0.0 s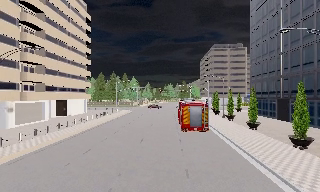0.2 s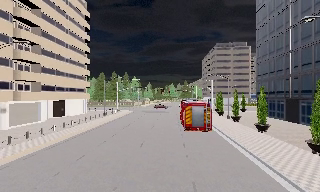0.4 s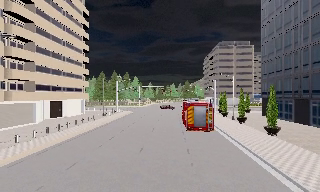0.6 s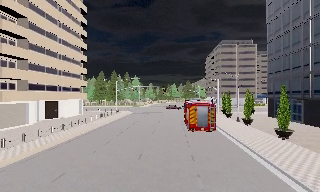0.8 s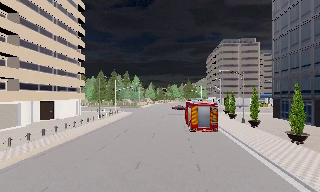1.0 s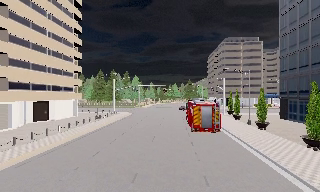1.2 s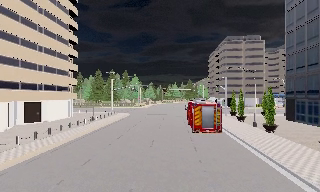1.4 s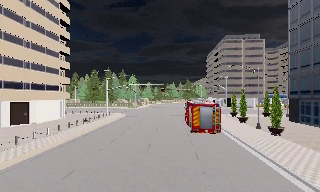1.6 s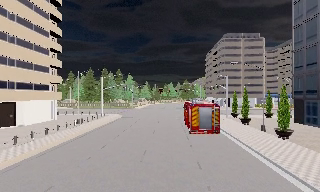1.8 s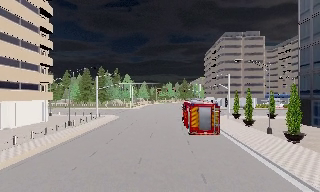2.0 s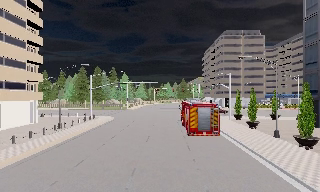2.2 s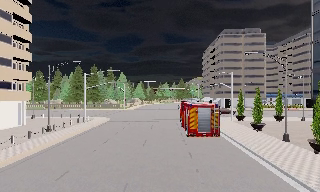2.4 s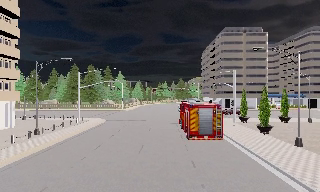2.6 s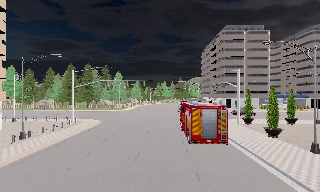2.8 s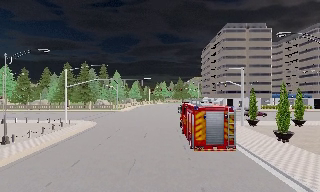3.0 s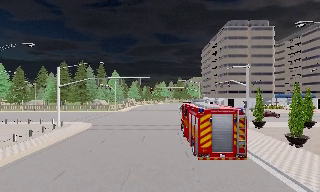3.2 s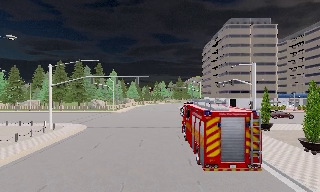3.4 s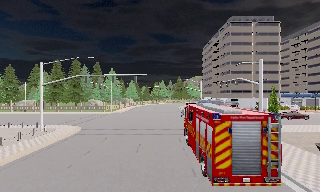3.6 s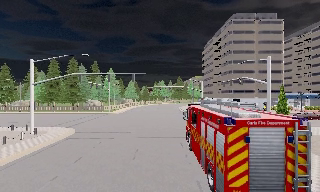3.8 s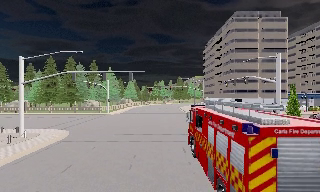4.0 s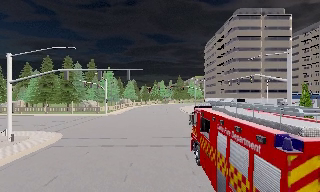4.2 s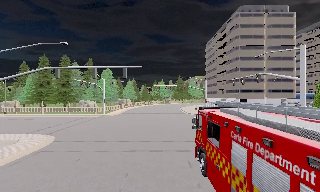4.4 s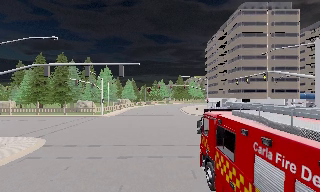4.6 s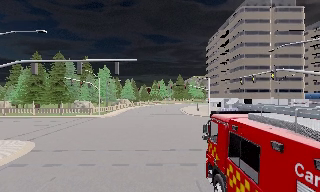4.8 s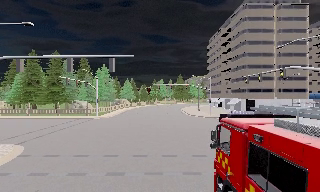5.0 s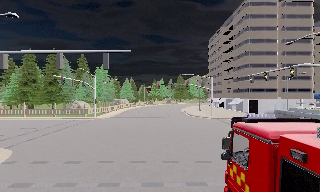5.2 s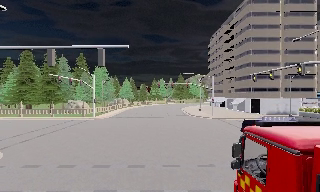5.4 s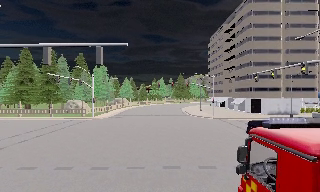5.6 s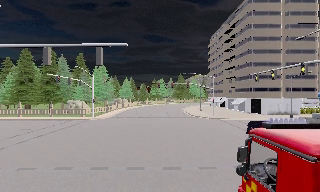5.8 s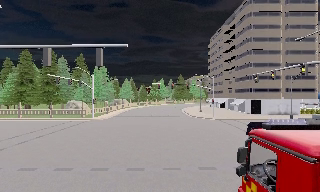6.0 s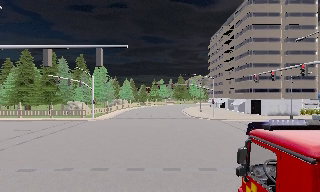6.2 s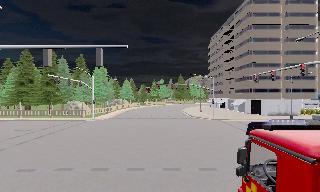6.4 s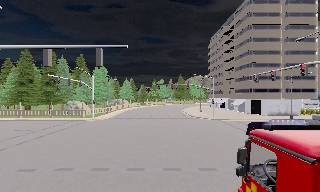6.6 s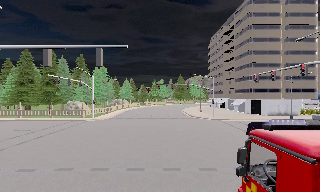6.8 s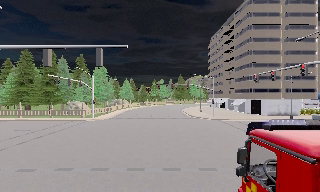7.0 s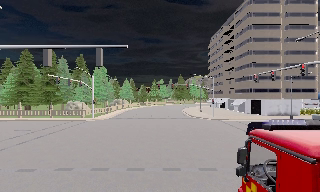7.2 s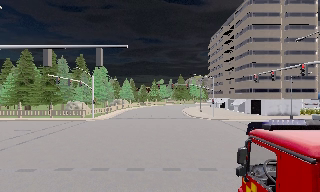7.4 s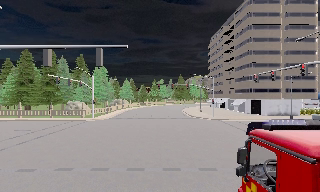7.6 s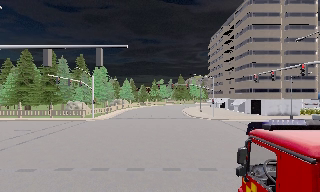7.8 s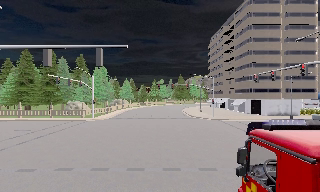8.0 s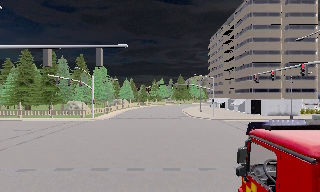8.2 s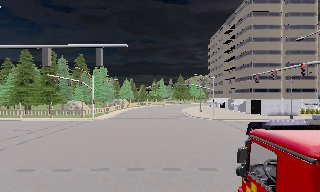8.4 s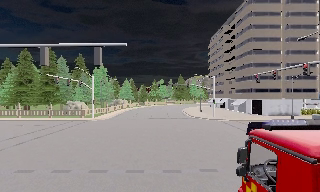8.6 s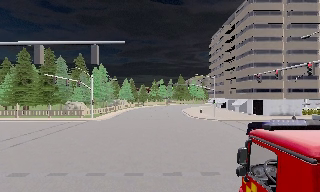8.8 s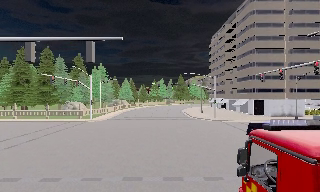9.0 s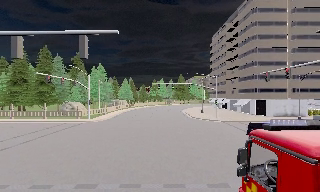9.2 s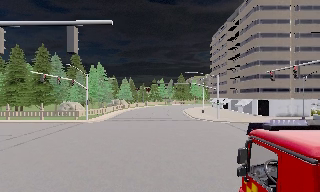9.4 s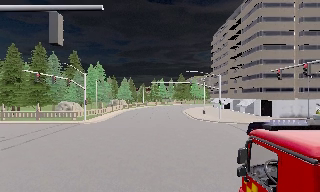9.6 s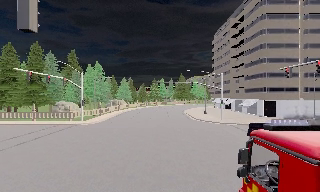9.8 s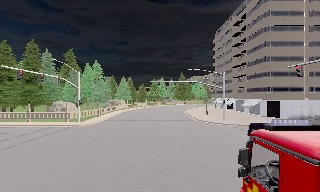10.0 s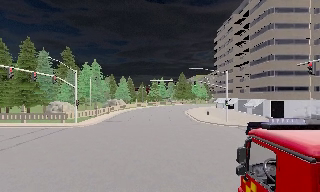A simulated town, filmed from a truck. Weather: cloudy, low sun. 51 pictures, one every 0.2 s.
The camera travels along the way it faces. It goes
forward.
0.0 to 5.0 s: The camera travels forward, about 35 m, so what stands in front looms larger.
5.0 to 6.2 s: The camera travels forward, about 1 m, so what stands in front looms larger. It loses speed.
6.2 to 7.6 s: The camera keeps its place and its aim.
7.6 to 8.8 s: The camera travels forward, about 1 m, so what stands in front looms larger. It gains speed.
8.8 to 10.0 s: The camera travels forward, about 5 m, so what stands in front looms larger.
The film runs forward here.
